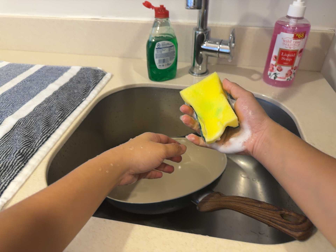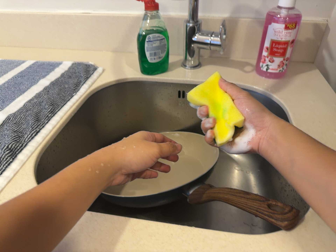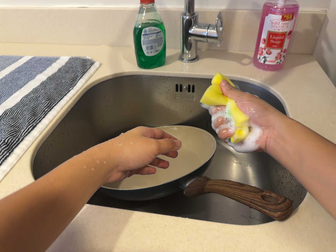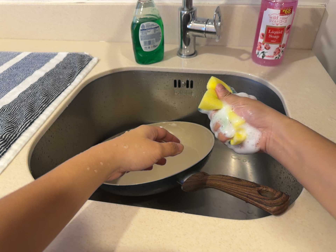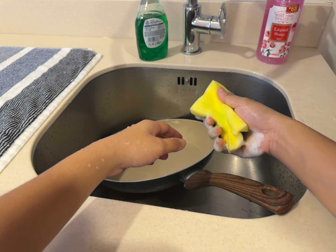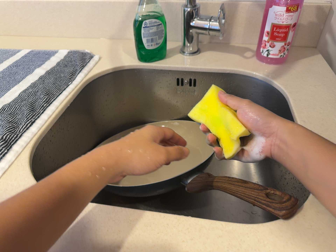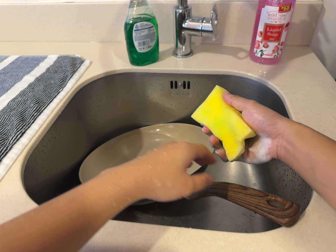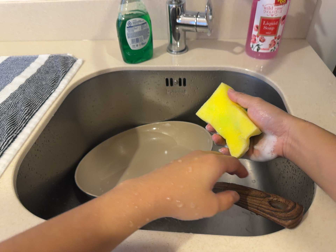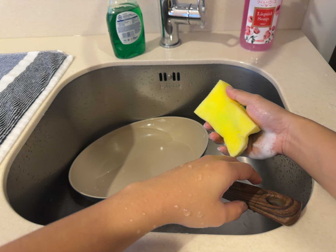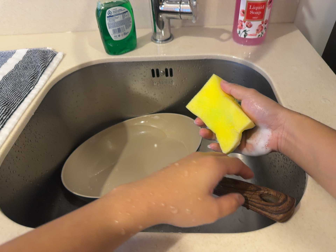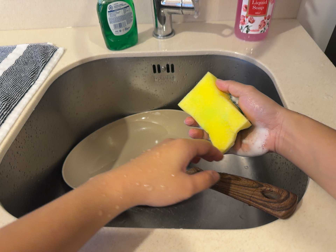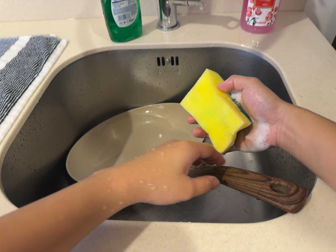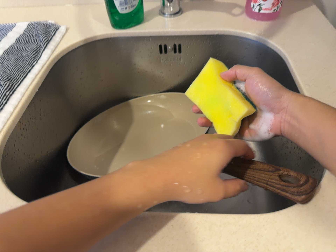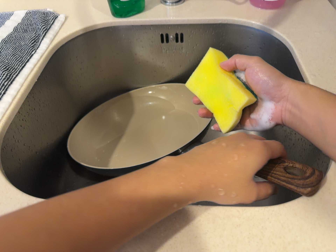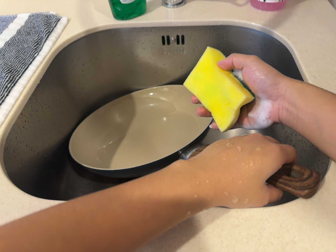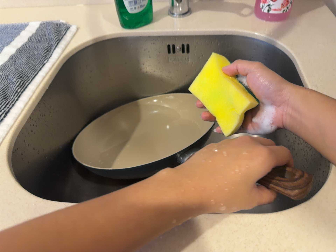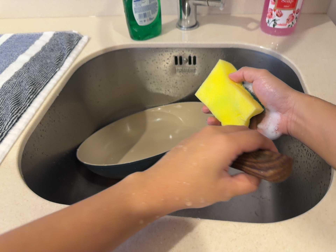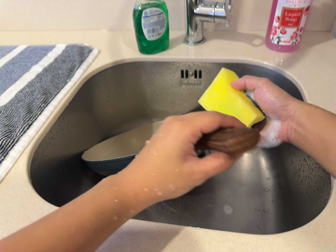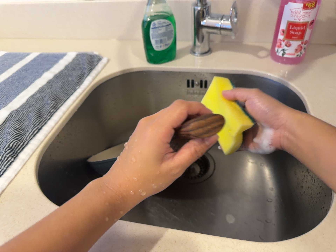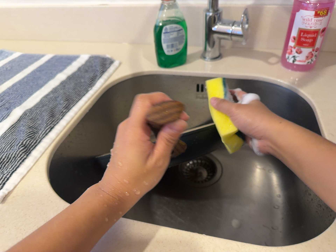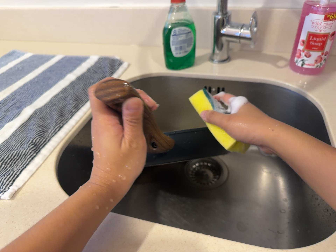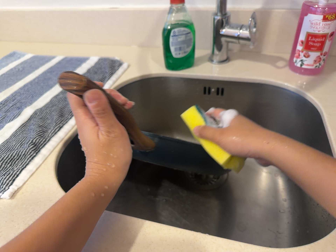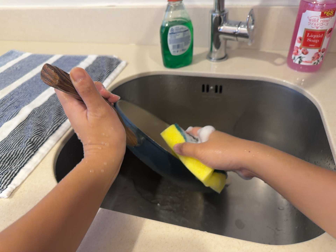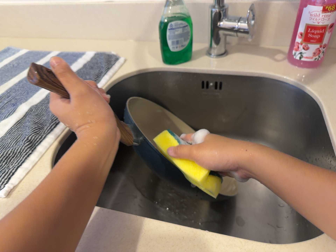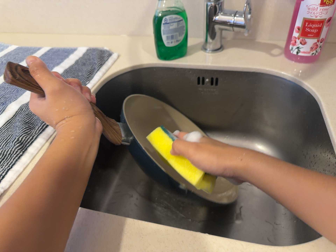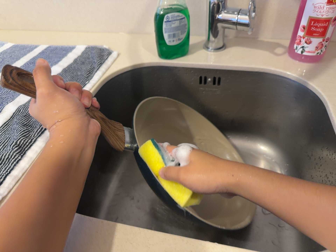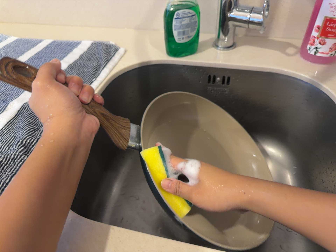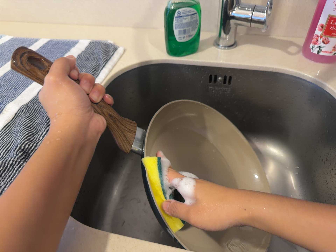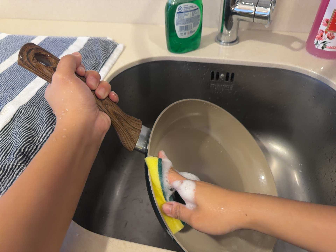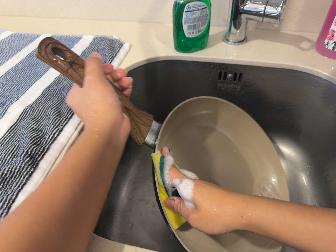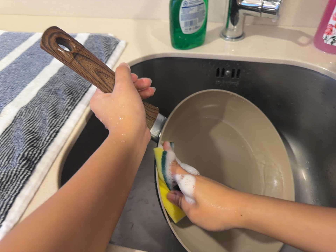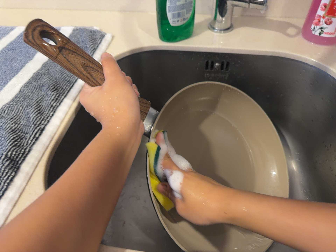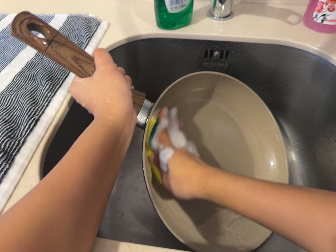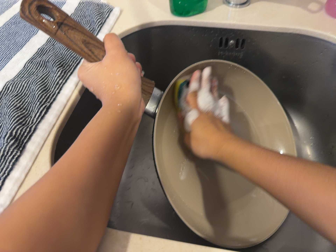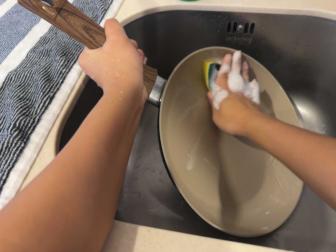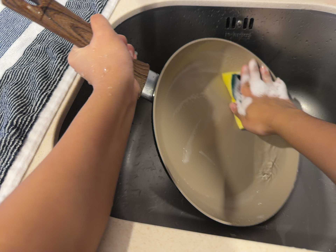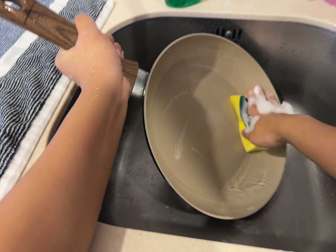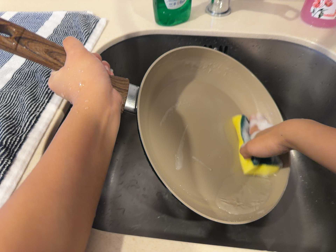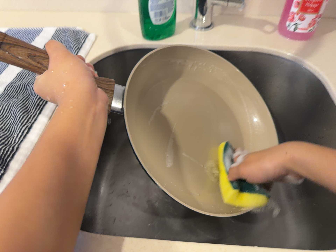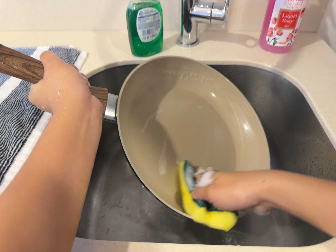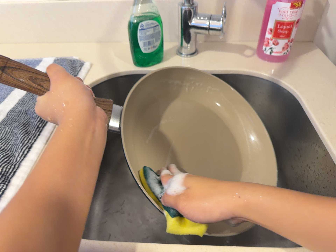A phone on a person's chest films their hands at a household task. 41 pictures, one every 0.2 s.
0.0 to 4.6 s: The camera shifts only a little, or ends up much as it began.
4.6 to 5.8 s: The camera travels forward and to its left, about 9 cm, so what stands in front looms larger.
5.8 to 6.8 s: The camera's aim tips toward the bottom of its view by about 10 degrees, and the scene shifts upward.
6.8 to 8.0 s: The camera travels backward, about 7 cm, so what stands in front gets smaller. Its aim tips toward the top of its view by about 10 degrees, and the scene shifts downward.
The film runs forward here.
